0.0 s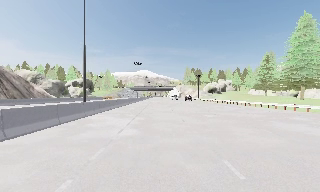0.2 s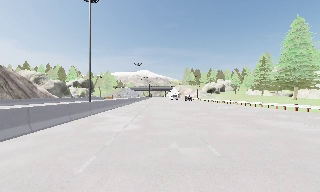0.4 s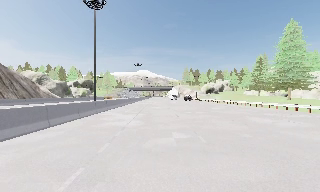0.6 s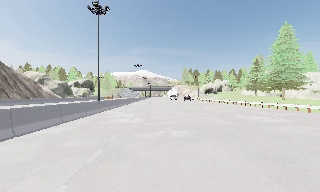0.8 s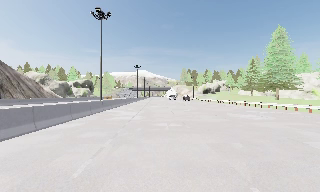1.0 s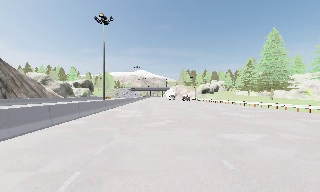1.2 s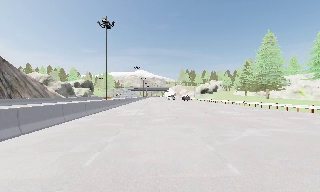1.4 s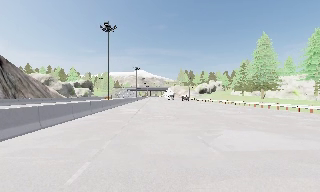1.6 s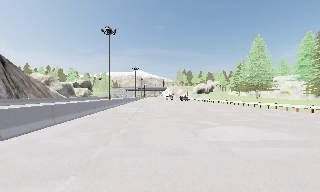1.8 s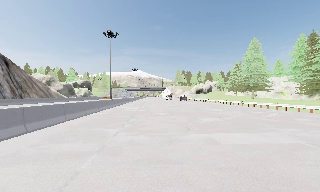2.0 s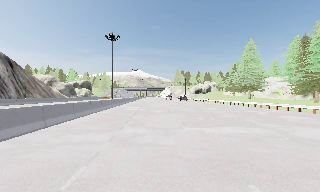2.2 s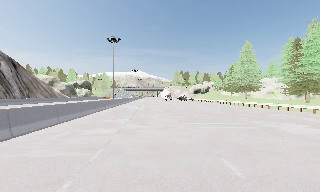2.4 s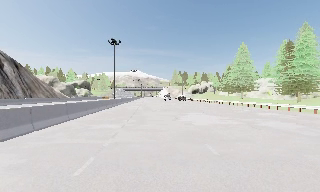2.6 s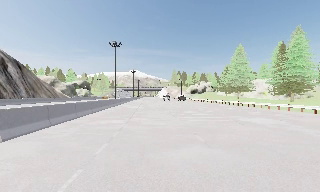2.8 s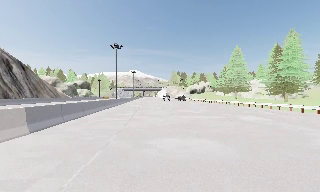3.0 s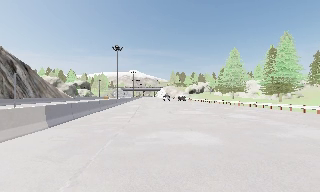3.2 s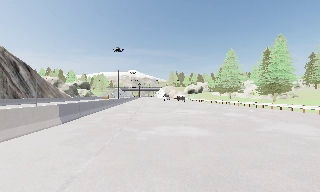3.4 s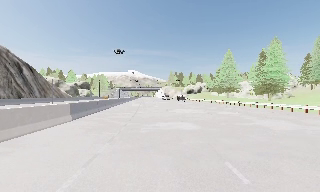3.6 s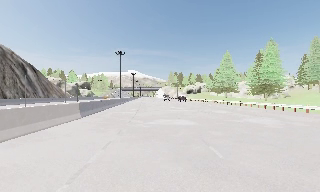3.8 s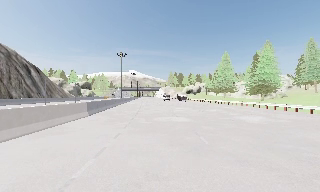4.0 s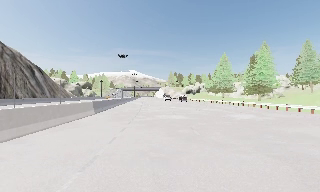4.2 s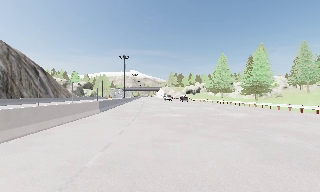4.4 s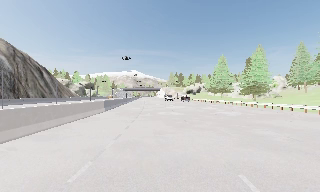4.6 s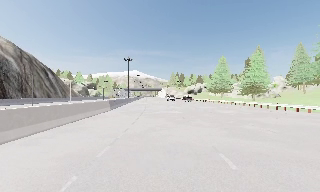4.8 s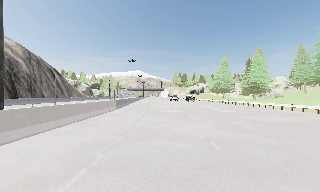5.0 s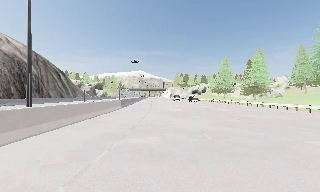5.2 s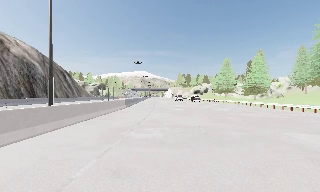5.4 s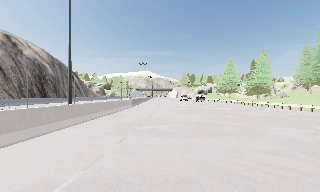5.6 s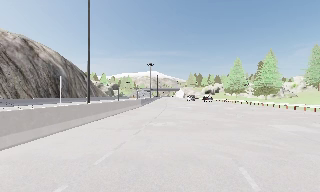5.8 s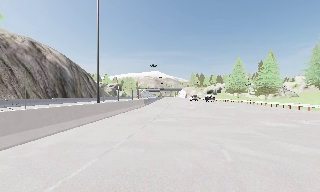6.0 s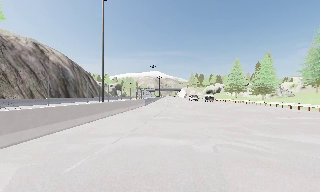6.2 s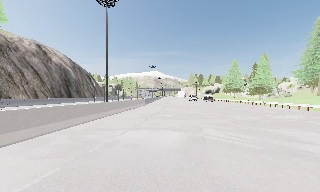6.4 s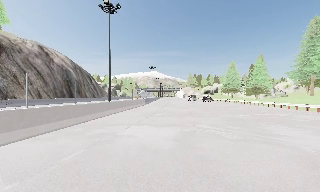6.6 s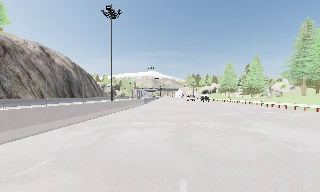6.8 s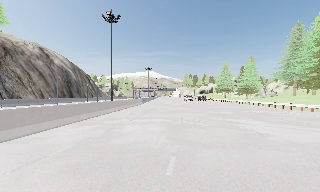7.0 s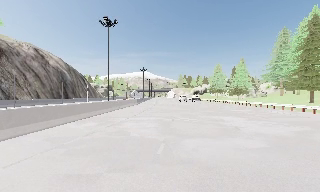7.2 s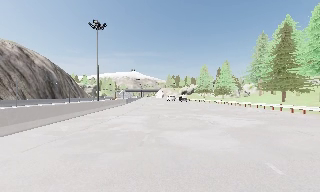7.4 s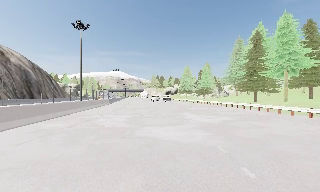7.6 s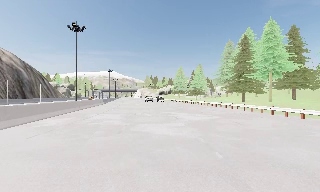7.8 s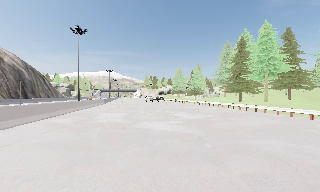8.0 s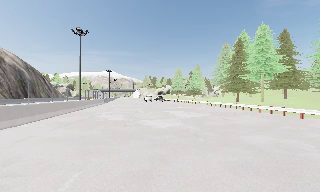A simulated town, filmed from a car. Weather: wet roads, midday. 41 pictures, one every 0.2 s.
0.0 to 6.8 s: The camera travels backward, about 45 m, so what stands in front gets smaller.
6.8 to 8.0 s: The camera swings to its right by about 15 degrees, and the scene slides to the left. It travels backward, about 6 m, so what stands in front gets smaller. It loses speed.
The film runs backward here.
